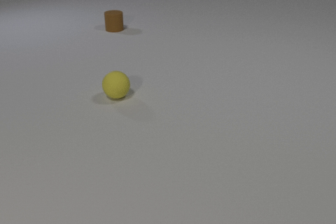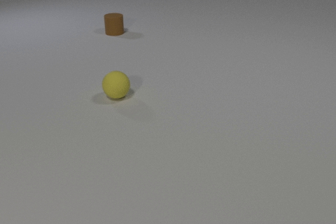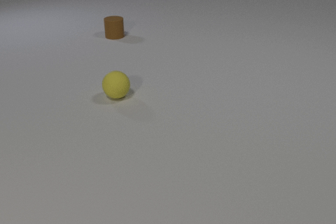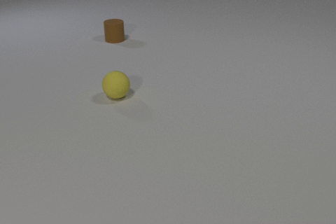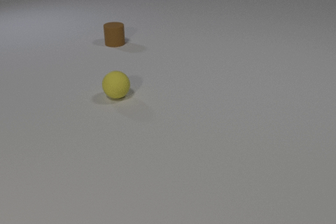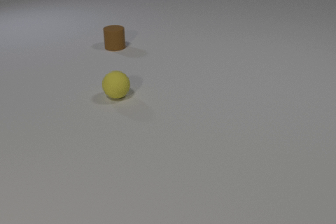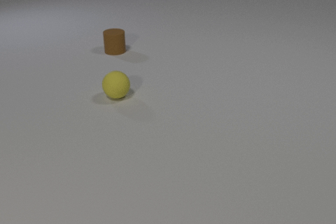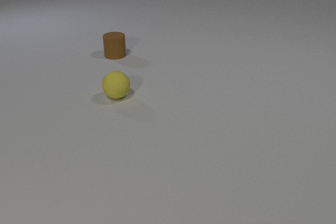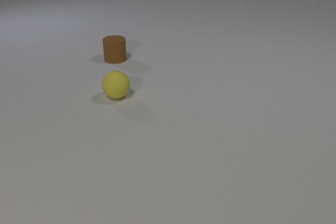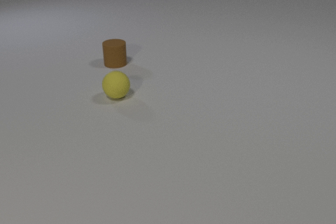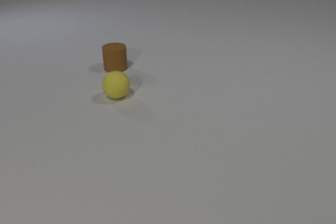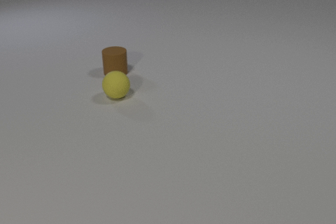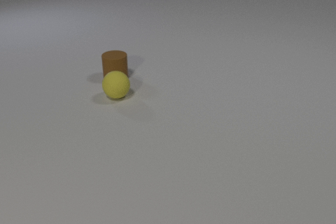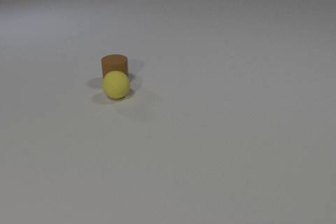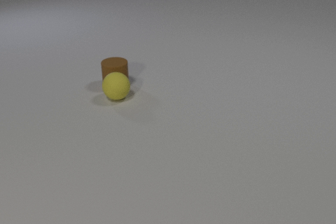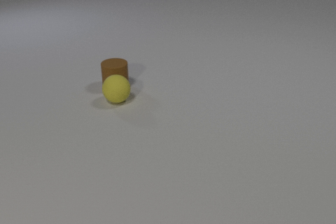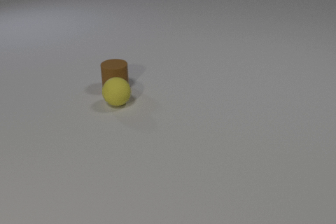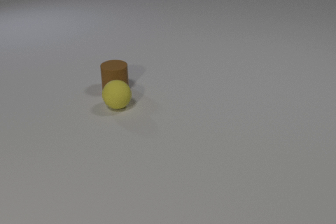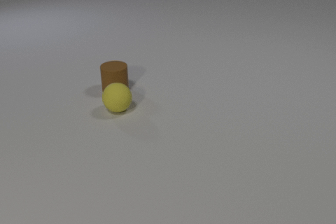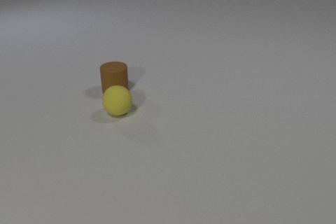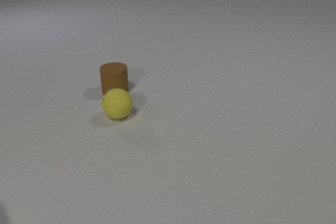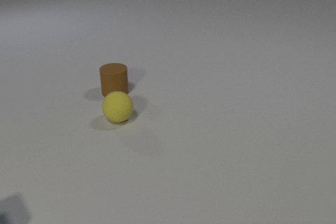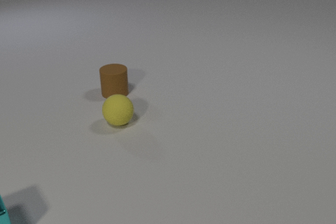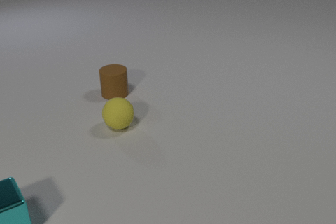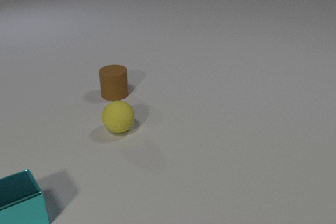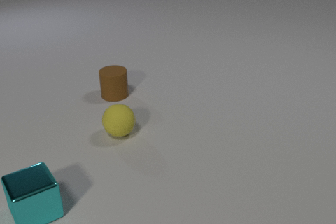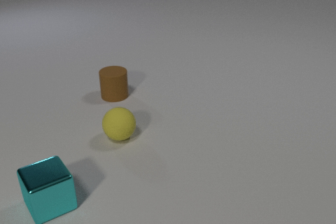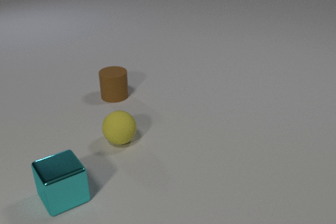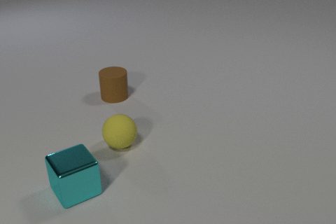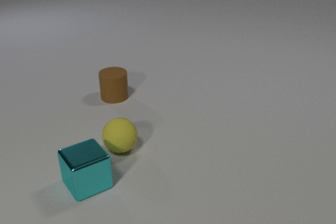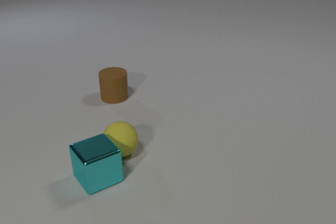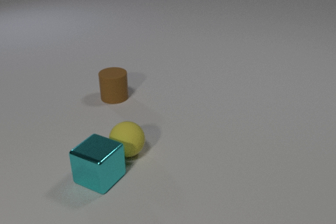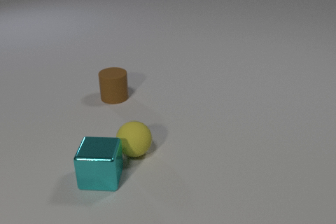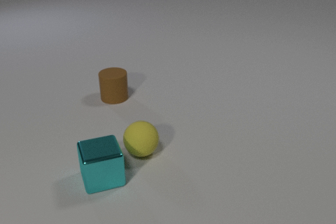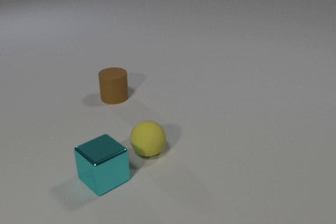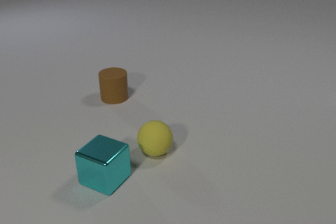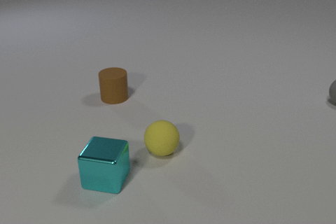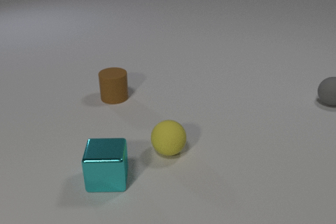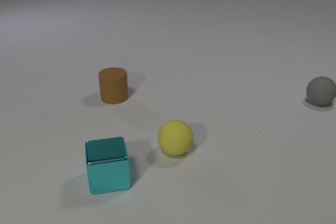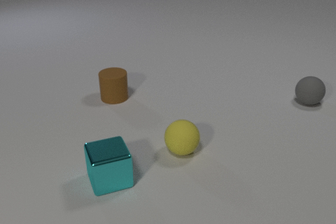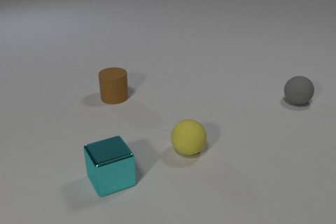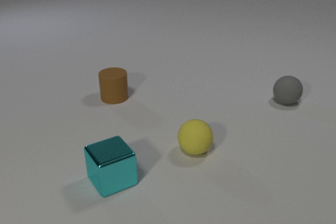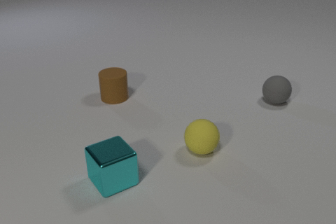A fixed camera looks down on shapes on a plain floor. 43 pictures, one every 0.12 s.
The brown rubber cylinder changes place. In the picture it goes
toward the camera.
0.00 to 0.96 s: The brown rubber cylinder slides toward the camera.
0.96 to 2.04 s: The brown rubber cylinder slides toward the camera. The yellow rubber sphere rolls toward the camera. The brown rubber cylinder and the yellow rubber sphere collide.
2.04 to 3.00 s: The brown rubber cylinder slides toward the camera. The yellow rubber sphere rolls toward the camera. The cyan metal cube comes in at the left edge, slides to the right.
3.00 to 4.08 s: The yellow rubber sphere rolls toward the camera and to the right. The cyan metal cube slides to the right and away from the camera, spins counterclockwise seen from above by about 90 degrees, its near face sliding to the right. The yellow rubber sphere and the cyan metal cube collide.
4.08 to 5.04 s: The yellow rubber sphere rolls to the right. The cyan metal cube slides to the right, spins so that its near face slides to the right, counterclockwise seen from above. The gray rubber sphere comes in at the right edge, rolls to the left.
What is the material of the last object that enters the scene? rubber.
What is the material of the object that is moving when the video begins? rubber.
What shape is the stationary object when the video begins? sphere.
